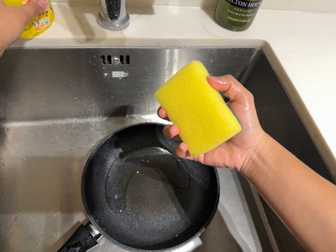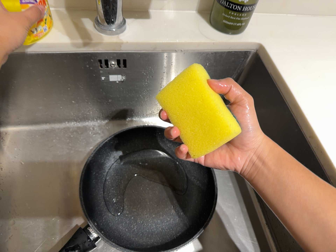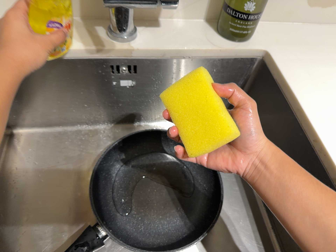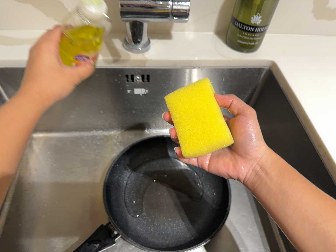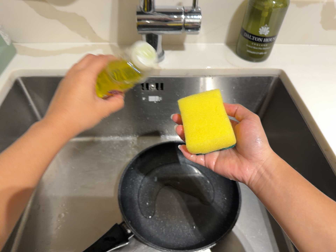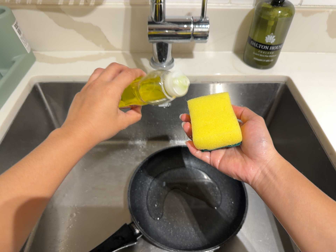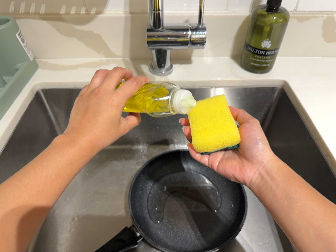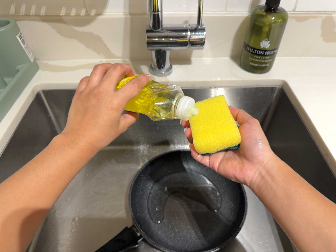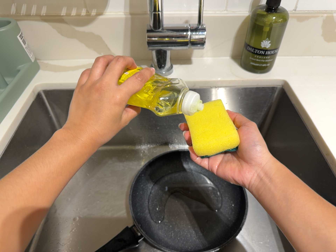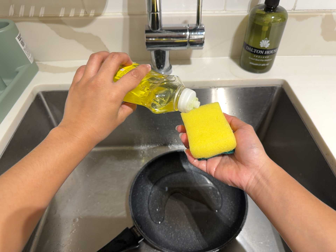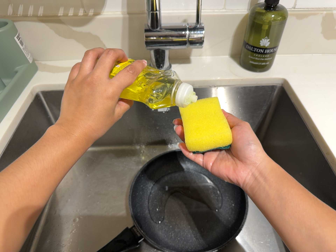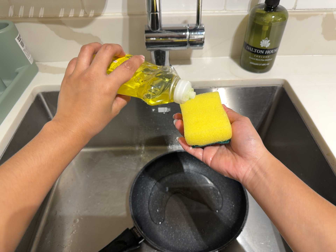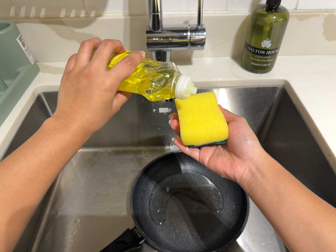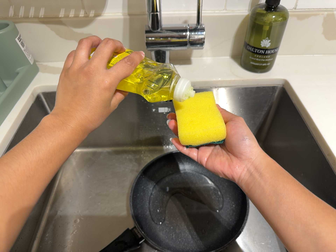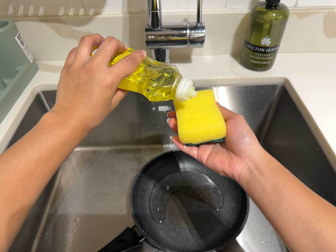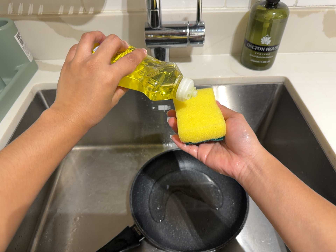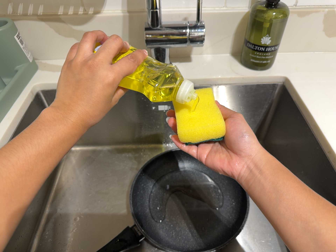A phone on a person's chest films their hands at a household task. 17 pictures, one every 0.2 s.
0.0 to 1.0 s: The camera swings to its left by about 10 degrees, and the scene slides to the right. It travels backward, about 10 cm, so what stands in front gets smaller. Its aim tips toward the top of its view by about 10 degrees, and the scene shifts downward.
1.0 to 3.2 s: The camera shifts only a little, or ends up much as it began.
The film runs forward here.
